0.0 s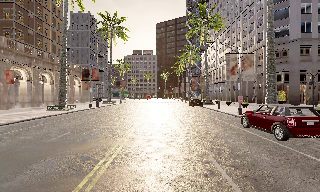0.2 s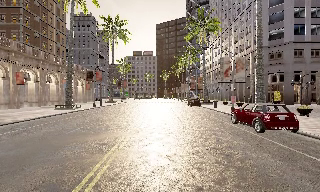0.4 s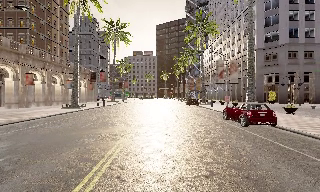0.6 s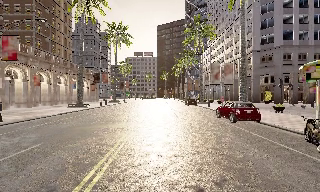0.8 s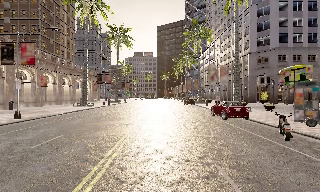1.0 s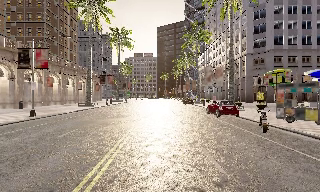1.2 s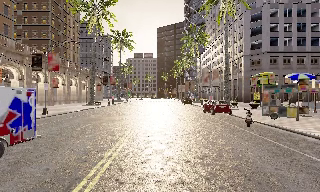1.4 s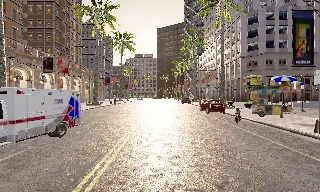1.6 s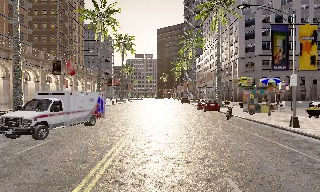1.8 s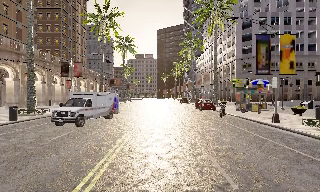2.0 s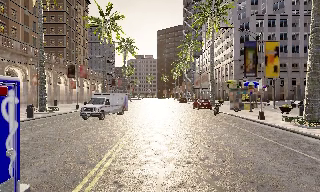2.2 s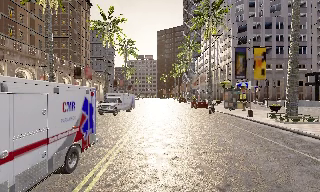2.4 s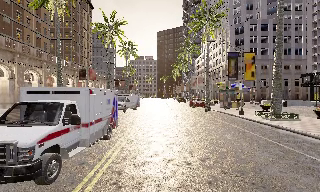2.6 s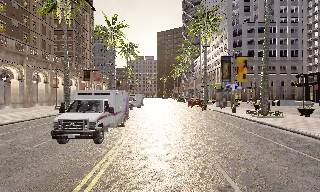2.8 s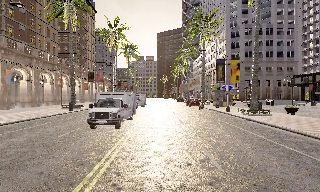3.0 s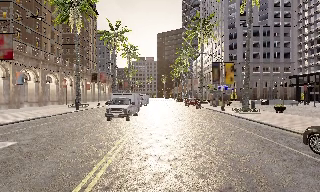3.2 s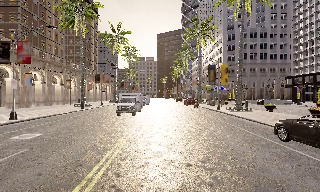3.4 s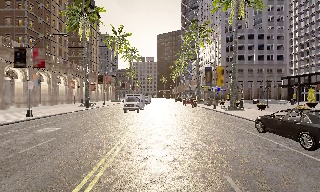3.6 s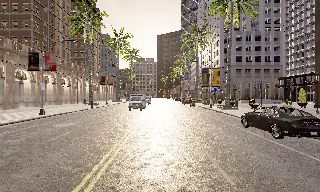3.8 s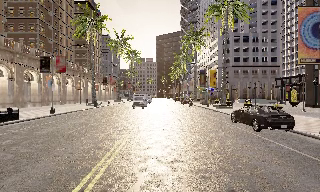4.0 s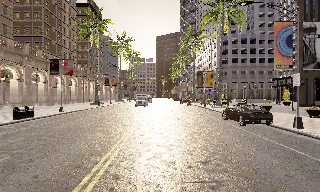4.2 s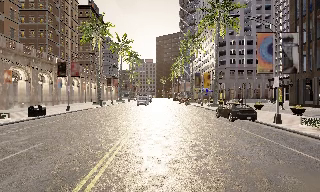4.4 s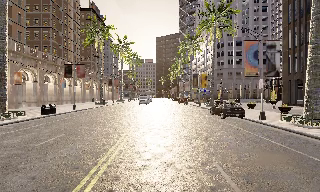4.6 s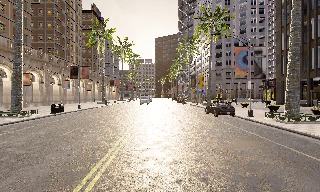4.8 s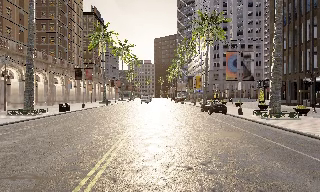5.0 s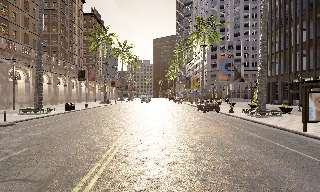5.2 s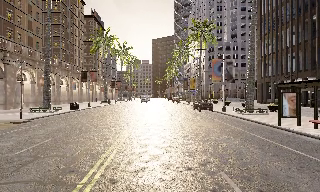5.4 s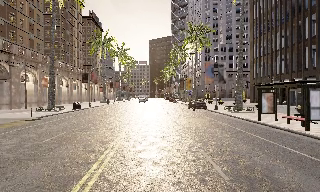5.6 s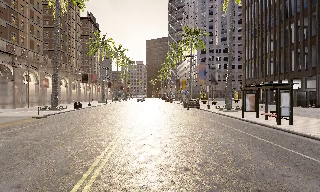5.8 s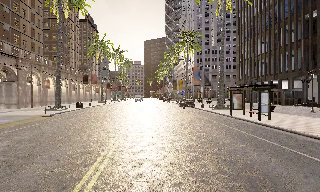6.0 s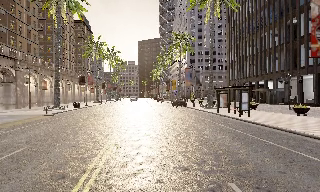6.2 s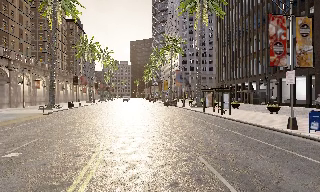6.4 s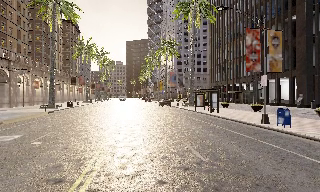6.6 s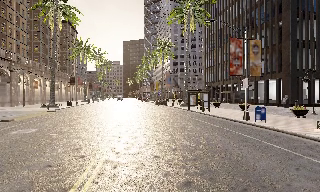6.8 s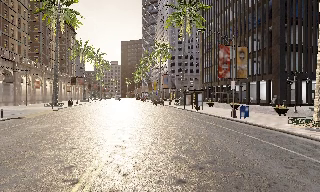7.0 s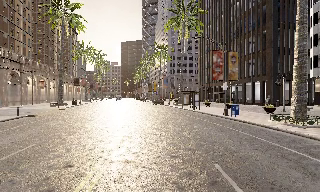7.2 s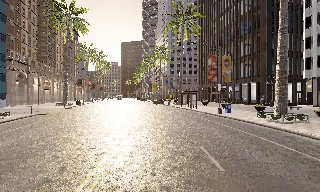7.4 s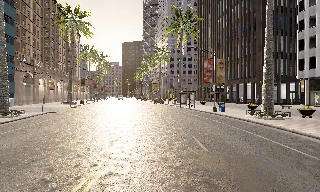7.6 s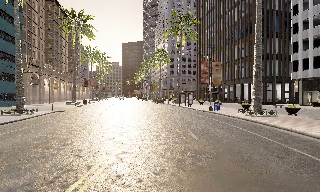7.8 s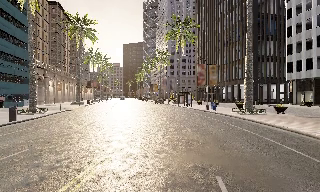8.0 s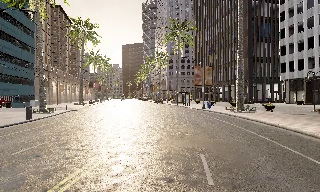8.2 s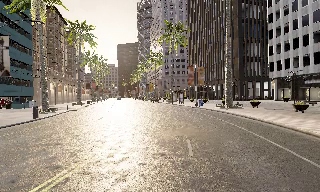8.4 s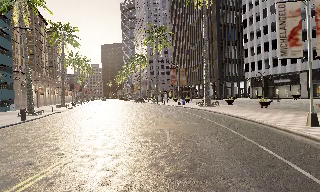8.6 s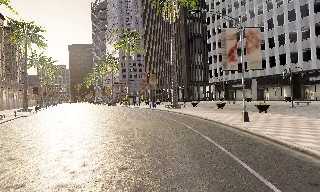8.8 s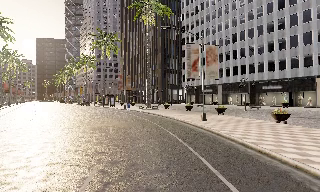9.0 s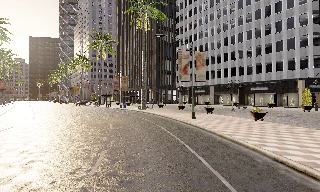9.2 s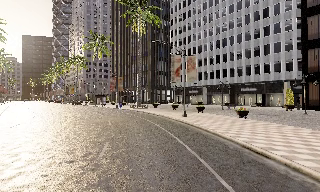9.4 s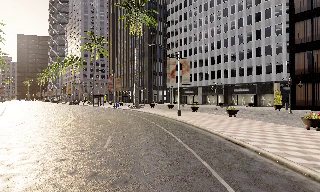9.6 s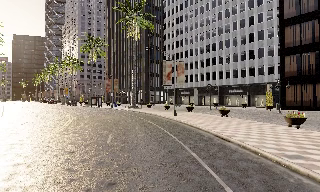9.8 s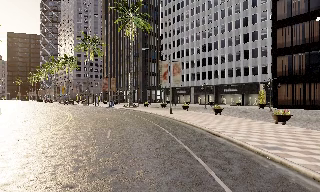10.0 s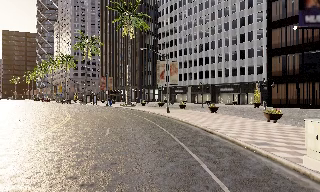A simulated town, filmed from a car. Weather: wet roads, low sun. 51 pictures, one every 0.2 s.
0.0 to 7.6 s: The camera swings to its right by about 15 degrees, and the scene slides to the left. It travels backward, about 60 m, so what stands in front gets smaller.
7.6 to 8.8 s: The camera pans to its right, which is clockwise from overhead, by about 25 degrees. It travels backward, about 10 m, so what stands in front gets smaller.
8.8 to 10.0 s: The camera travels backward, about 6 m, so what stands in front gets smaller. It loses speed.
The film runs backward here.
